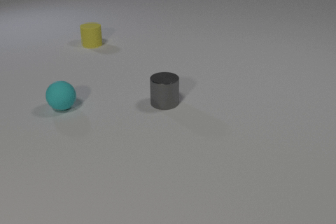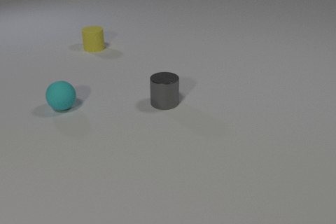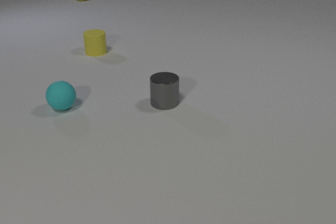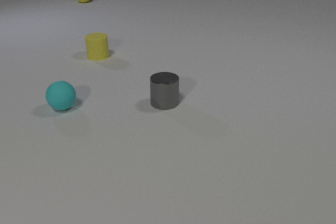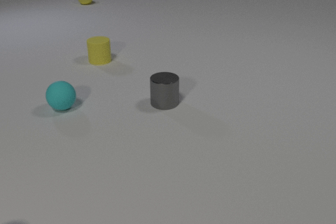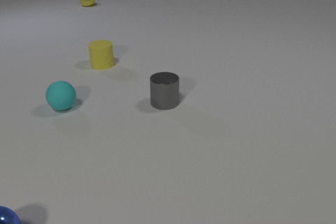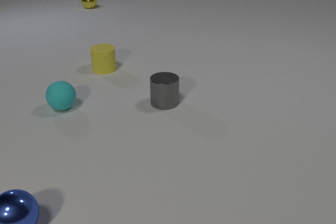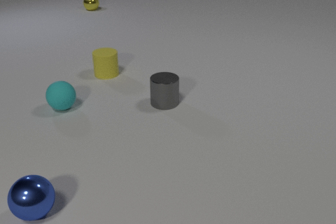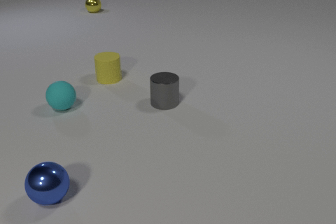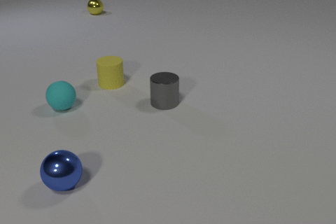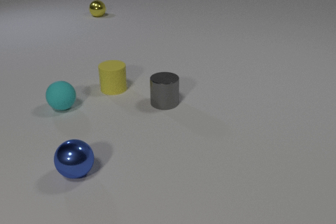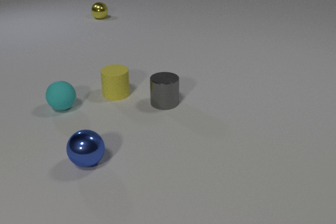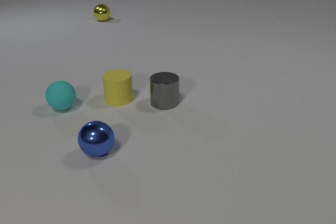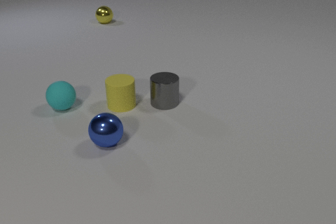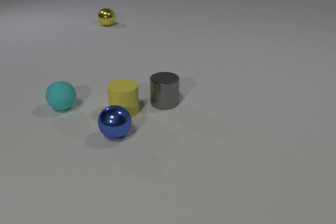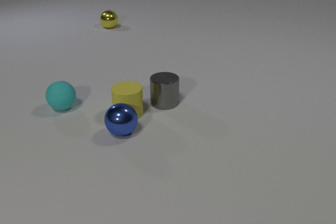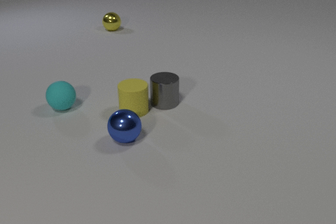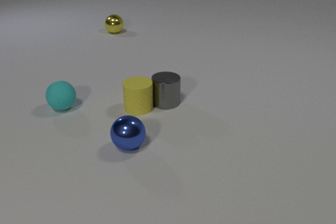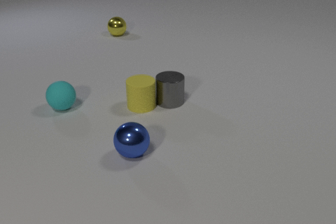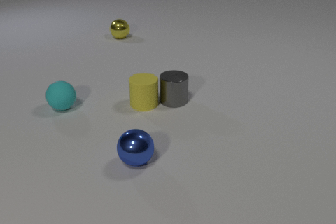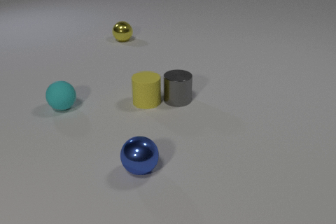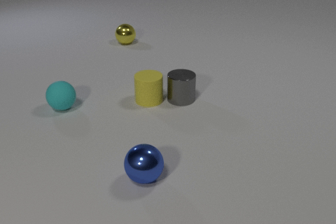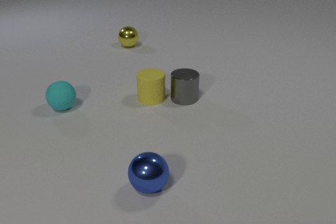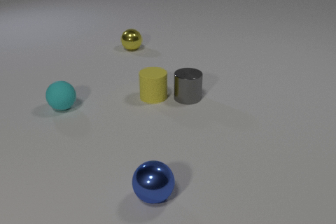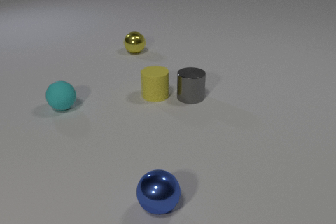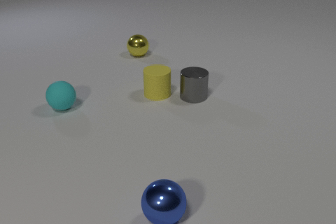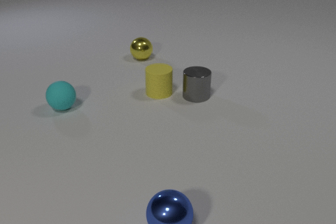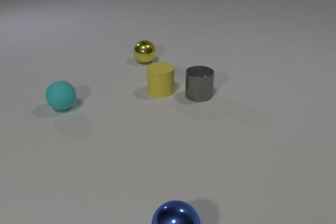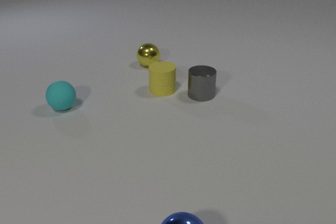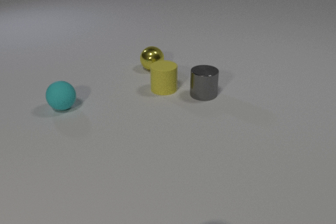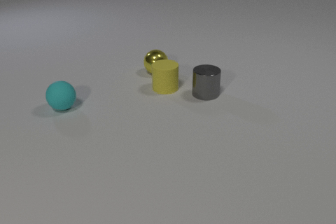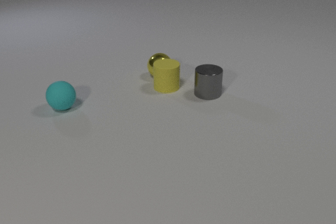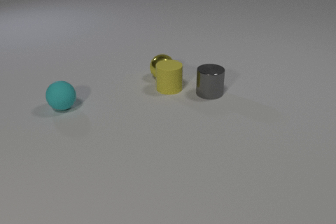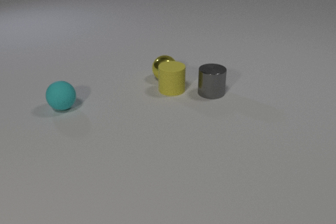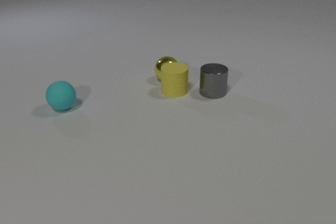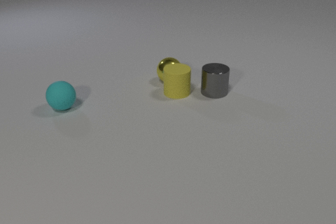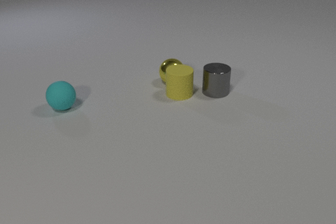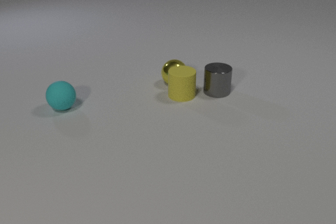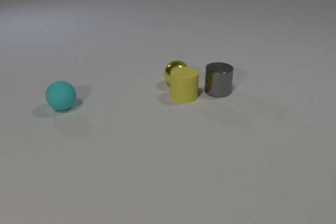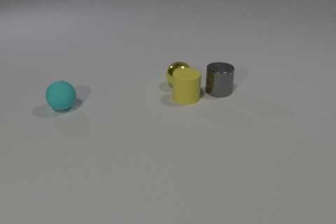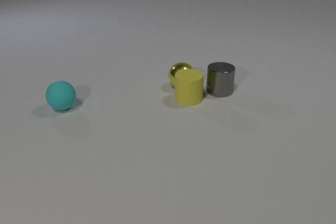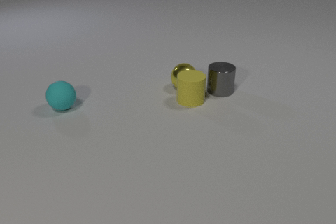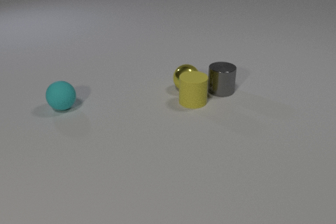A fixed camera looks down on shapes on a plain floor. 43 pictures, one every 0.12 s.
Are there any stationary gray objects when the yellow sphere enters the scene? yes.
How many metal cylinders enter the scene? 0.
What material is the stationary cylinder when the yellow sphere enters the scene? metal.
0.00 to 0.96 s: The blue metal sphere comes in at the bottom edge, rolls to the right and away from the camera. The yellow rubber cylinder slides toward the camera. The yellow metal sphere comes in at the top edge, rolls toward the camera.
0.96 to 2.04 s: The blue metal sphere rolls to the right and away from the camera. The yellow rubber cylinder slides toward the camera and to the right. The yellow metal sphere rolls toward the camera. The blue metal sphere and the yellow rubber cylinder collide. The yellow rubber cylinder and the gray metal cylinder collide.
2.04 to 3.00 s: The blue metal sphere rolls toward the camera. The yellow rubber cylinder slides away from the camera and to the right. The gray metal cylinder slides to the right and away from the camera. The yellow metal sphere rolls toward the camera.
3.00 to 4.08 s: The blue metal sphere rolls toward the camera and to the right, leaves at the bottom edge. The yellow rubber cylinder slides to the right. The gray metal cylinder slides to the right and away from the camera. The yellow metal sphere rolls toward the camera and to the right. The yellow rubber cylinder and the yellow metal sphere collide.
4.08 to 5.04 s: The yellow rubber cylinder slides toward the camera and to the right. The gray metal cylinder slides to the right. The yellow metal sphere rolls toward the camera and to the right.
